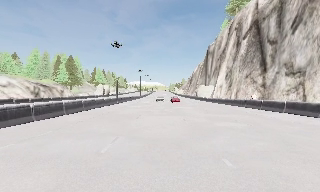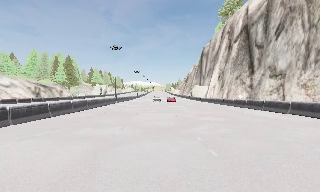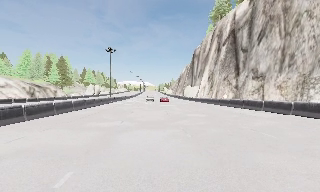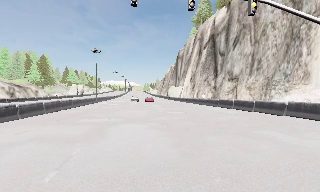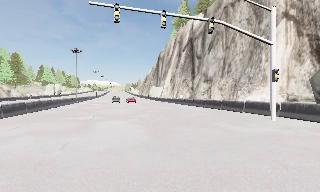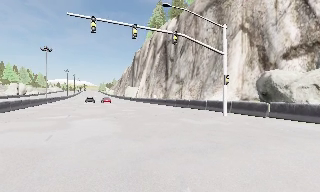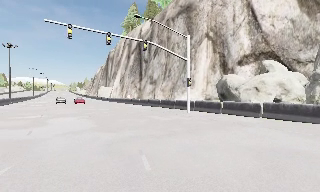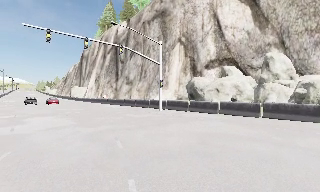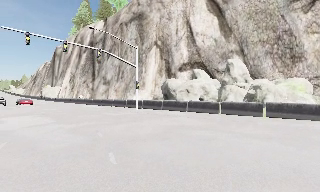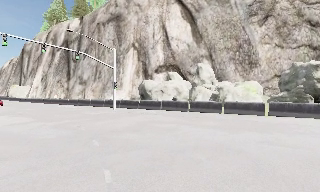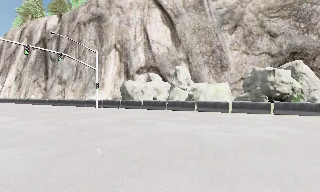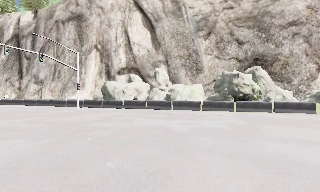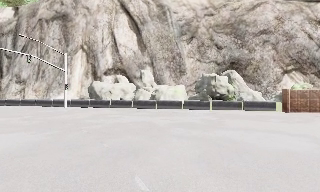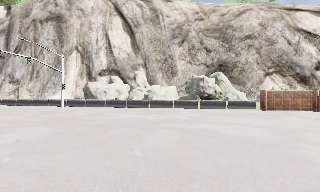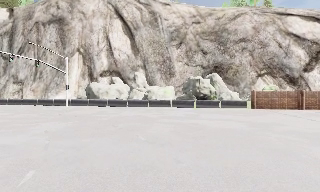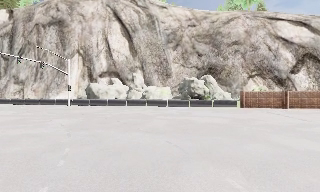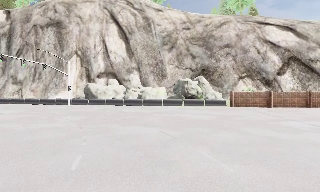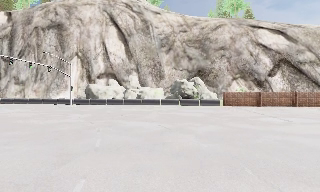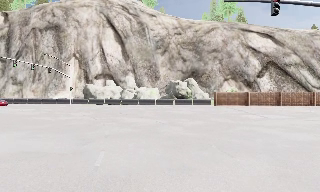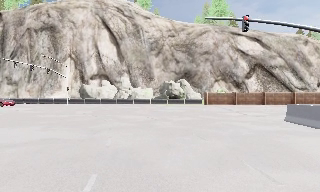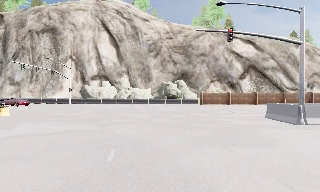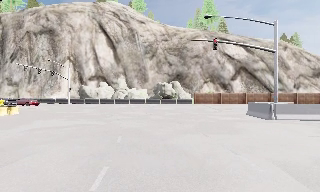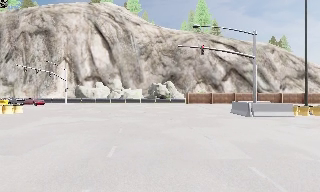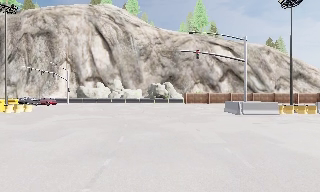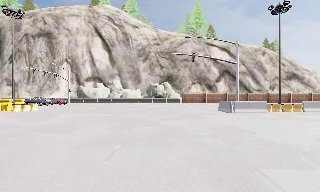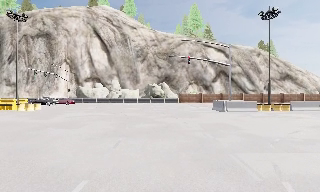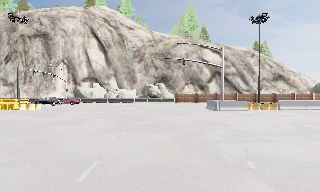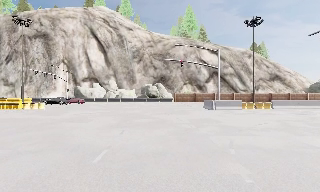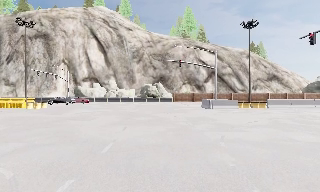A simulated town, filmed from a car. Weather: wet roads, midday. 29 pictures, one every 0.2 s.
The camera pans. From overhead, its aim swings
clockwise.
The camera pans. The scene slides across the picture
to the left.
0.0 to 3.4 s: The scene slides to the left, as the camera pans about 80 degrees to its right. It travels backward, about 30 m.
3.4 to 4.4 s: The camera travels backward, about 9 m, so what stands in front gets smaller.
4.4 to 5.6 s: The camera travels backward, about 6 m, so what stands in front gets smaller. It loses speed.
The film runs backward here.
